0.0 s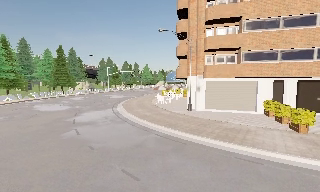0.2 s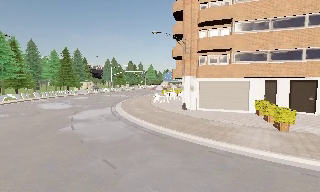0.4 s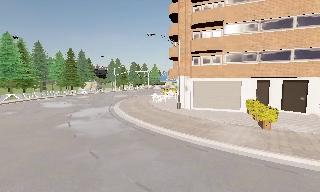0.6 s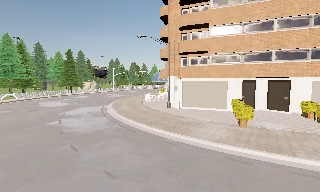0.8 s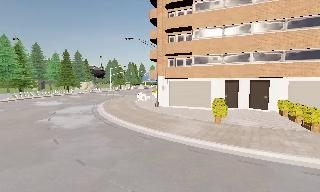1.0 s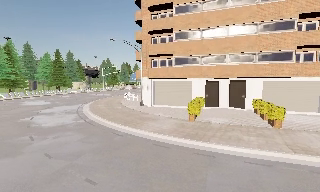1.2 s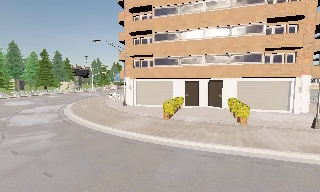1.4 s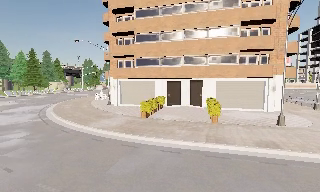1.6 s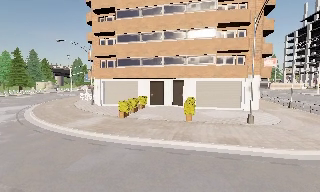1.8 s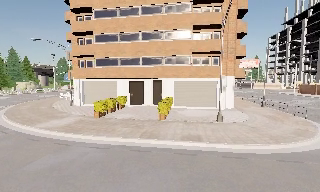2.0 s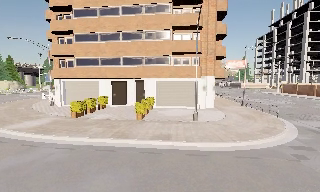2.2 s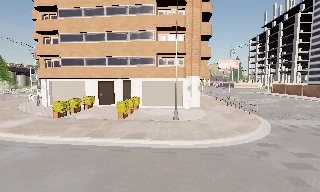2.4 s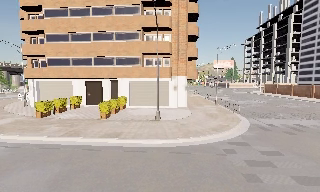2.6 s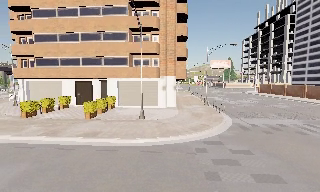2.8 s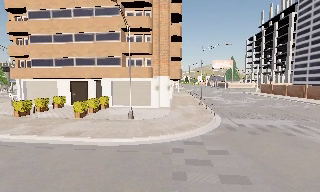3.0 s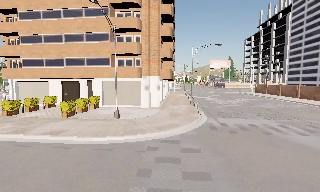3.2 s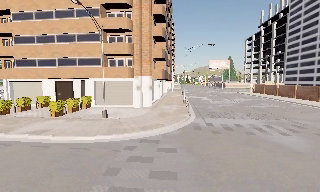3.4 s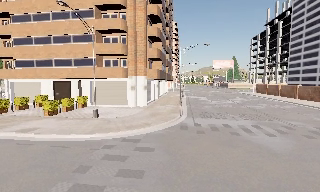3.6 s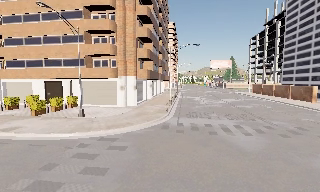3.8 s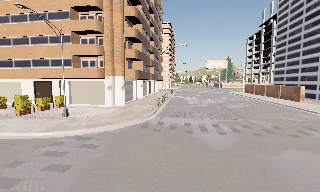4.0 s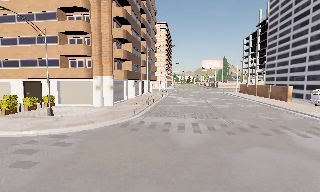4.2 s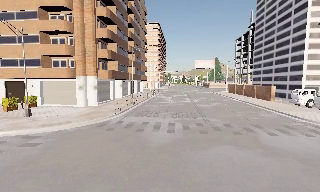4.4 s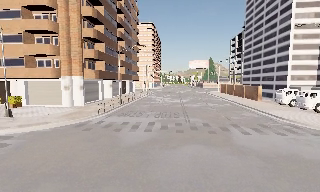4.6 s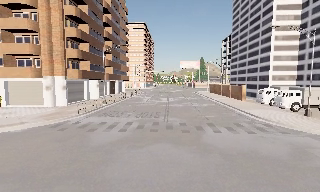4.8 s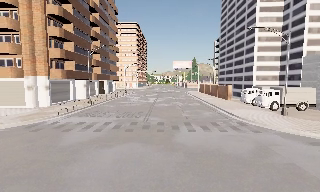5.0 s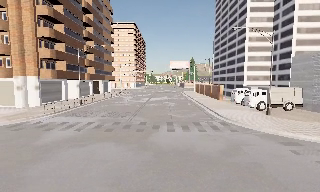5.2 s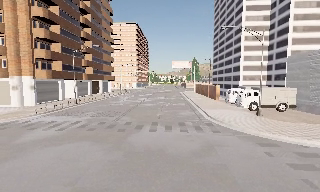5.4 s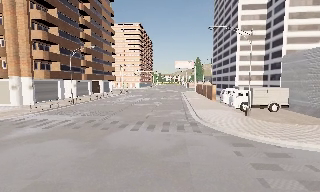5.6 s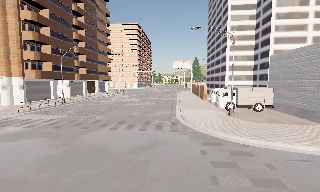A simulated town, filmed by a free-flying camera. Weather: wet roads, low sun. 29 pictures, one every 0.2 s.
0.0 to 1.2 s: The camera travels to its right and backward, about 9 m, so close, fixed things drift to the left.
1.2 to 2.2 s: The camera pans to its right, which is clockwise from overhead, by about 10 degrees. It travels to its right, about 7 m, so close, fixed things drift to the left.
2.2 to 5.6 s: The camera travels to its right, about 25 m, so close, fixed things drift to the left.
The film runs backward here.
